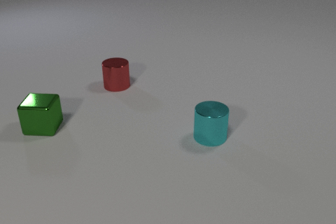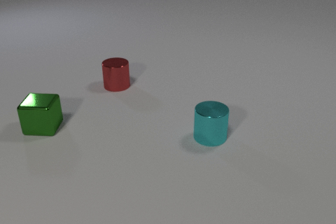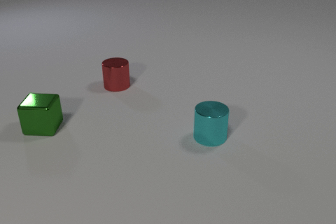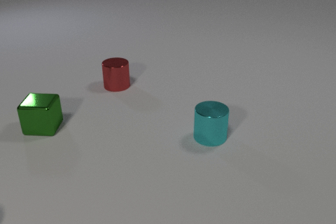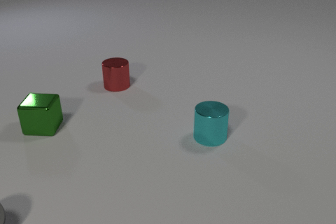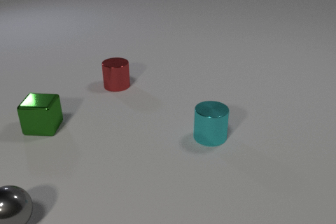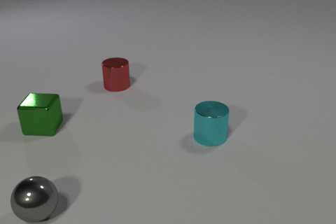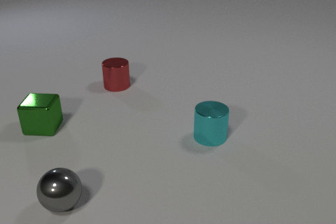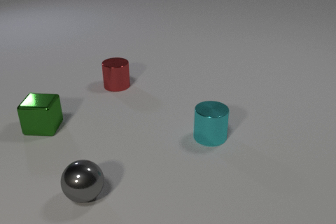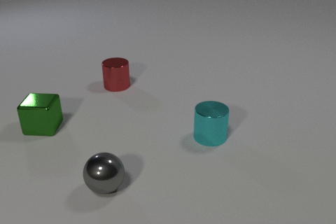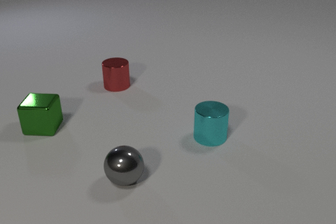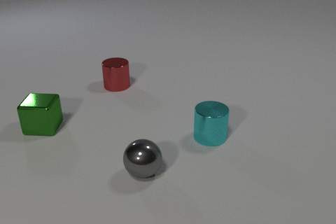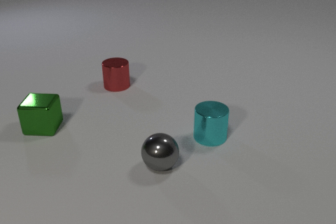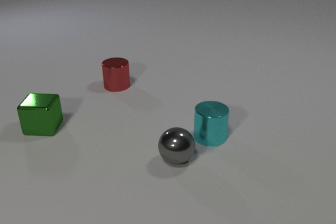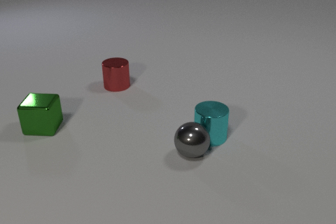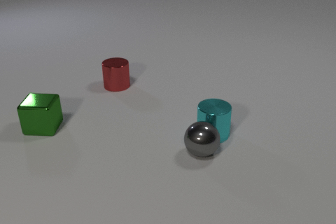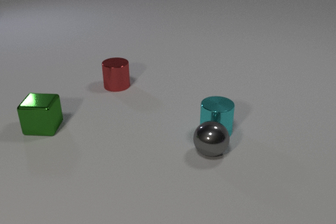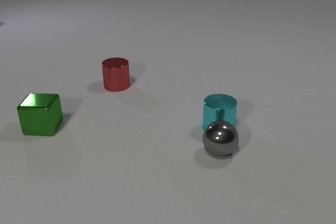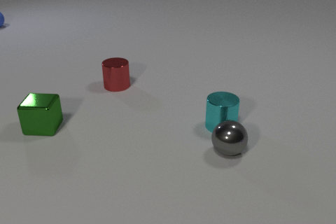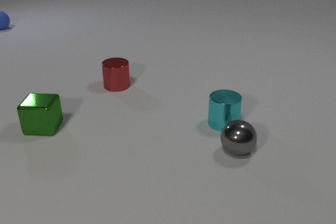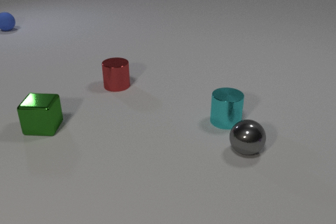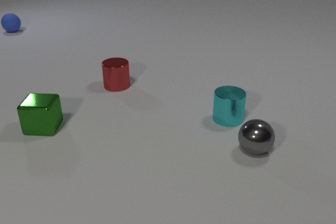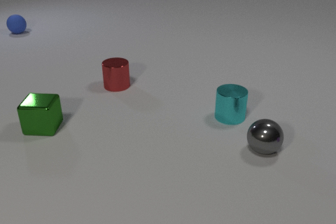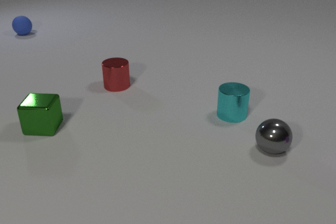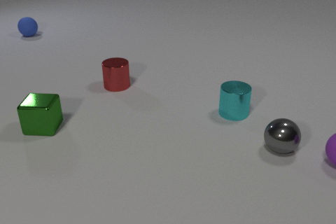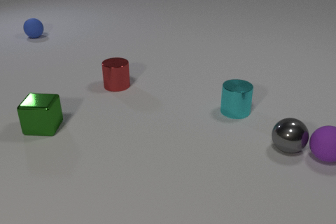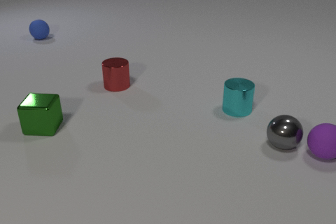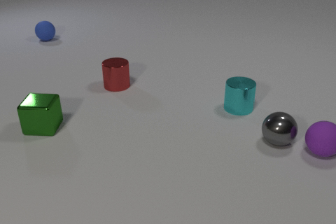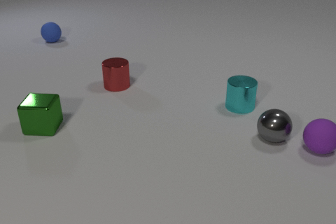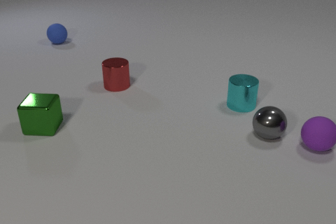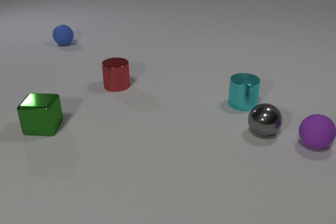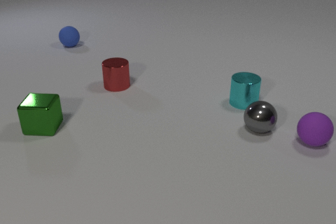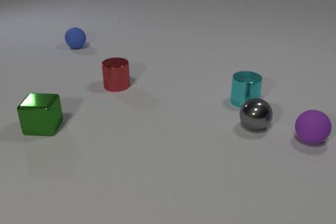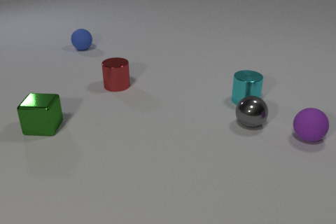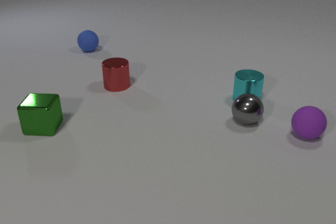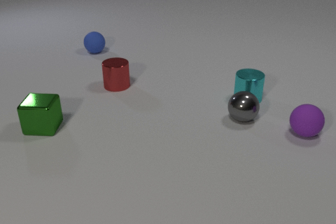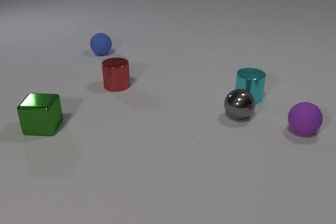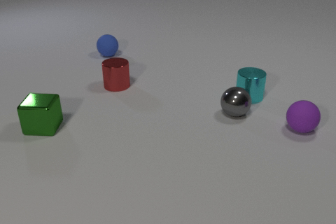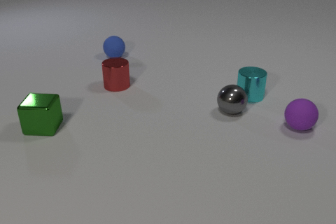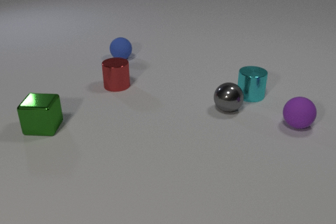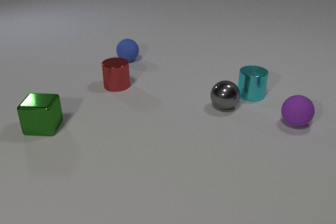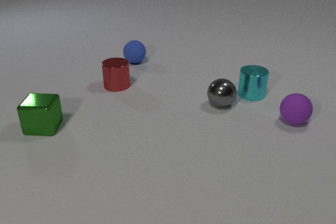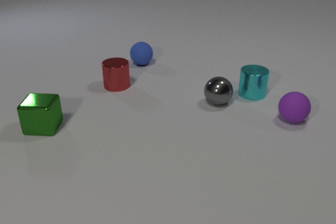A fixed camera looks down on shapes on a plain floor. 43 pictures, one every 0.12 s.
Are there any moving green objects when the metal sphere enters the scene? no.
Are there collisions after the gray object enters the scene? yes.
How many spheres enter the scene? 3.
0.00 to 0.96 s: The gray metal sphere comes in at the left edge, rolls to the right.
0.96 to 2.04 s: The gray metal sphere rolls to the right and away from the camera. The cyan metal cylinder slides away from the camera and to the right. The gray metal sphere and the cyan metal cylinder collide.
2.04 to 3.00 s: The gray metal sphere rolls to the right. The cyan metal cylinder slides away from the camera and to the right. The purple rubber sphere comes in at the right edge, rolls to the left. The blue rubber sphere comes in at the left edge, rolls toward the camera and to the right. The gray metal sphere and the purple rubber sphere collide.
3.00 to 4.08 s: The gray metal sphere rolls to the left and away from the camera. The cyan metal cylinder slides away from the camera. The purple rubber sphere rolls away from the camera and to the left. The blue rubber sphere rolls toward the camera and to the right.
4.08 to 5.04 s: The gray metal sphere rolls away from the camera and to the left. The cyan metal cylinder slides away from the camera. The purple rubber sphere rolls away from the camera and to the left. The blue rubber sphere rolls to the right and toward the camera.
